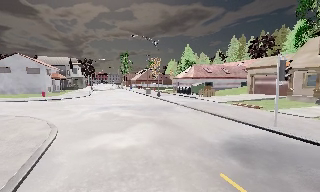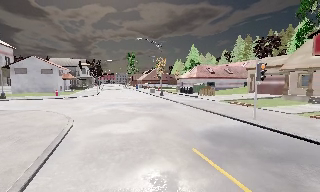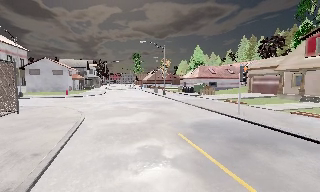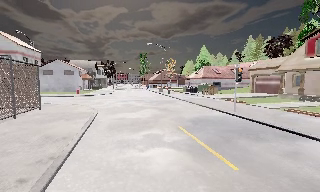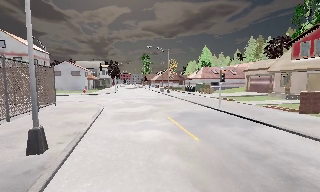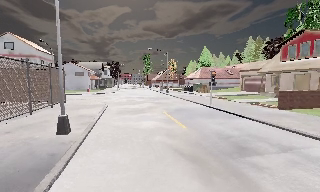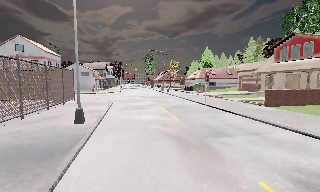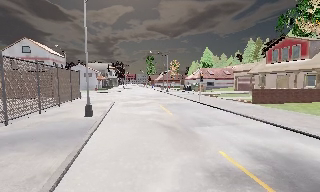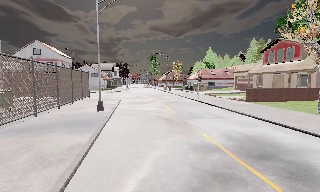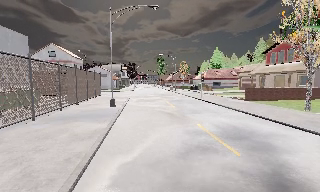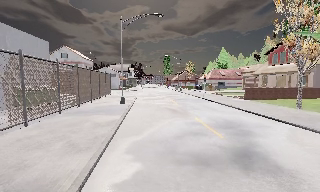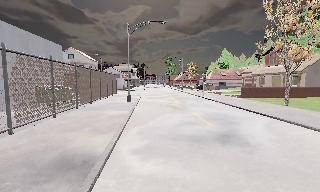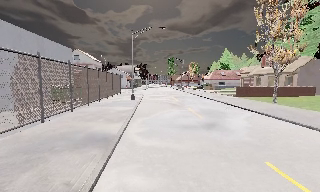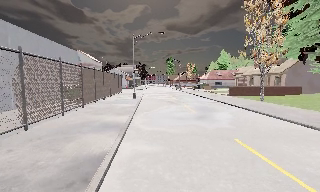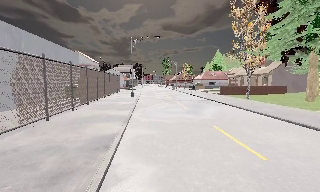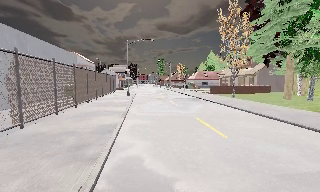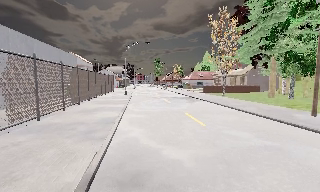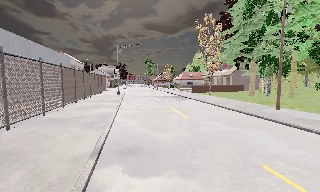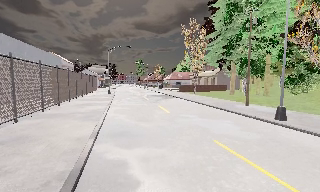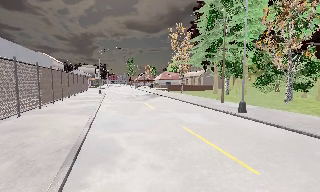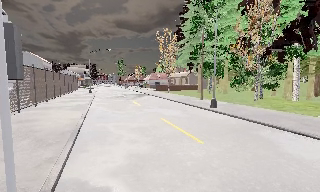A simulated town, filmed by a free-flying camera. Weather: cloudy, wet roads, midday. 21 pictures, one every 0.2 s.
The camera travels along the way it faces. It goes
backward.
0.0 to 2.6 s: The camera pans to its left, which is counterclockwise from overhead, by about 15 degrees. It travels backward, about 20 m, so what stands in front gets smaller.
2.6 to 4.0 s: The camera pans to its right, which is clockwise from overhead, by about 15 degrees. It travels backward, about 11 m, so what stands in front gets smaller.
The film runs forward here.
